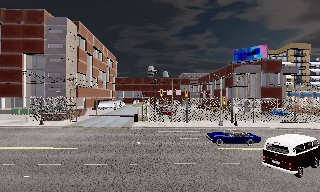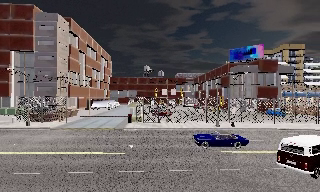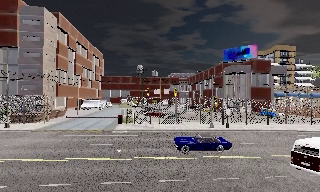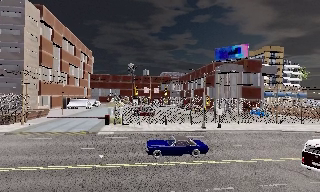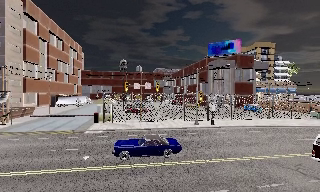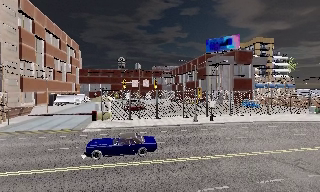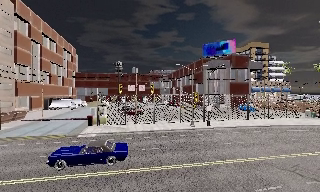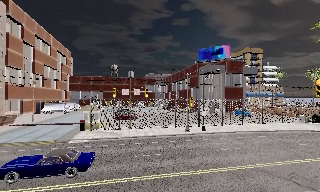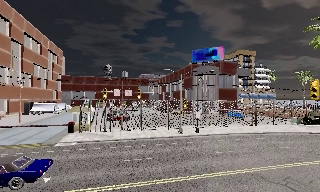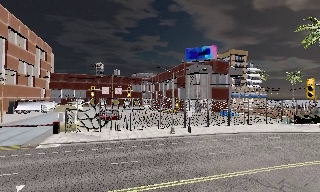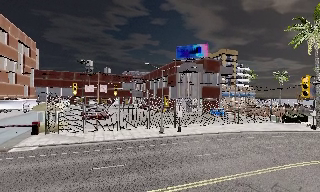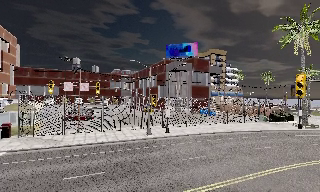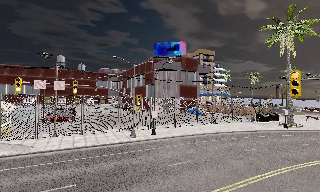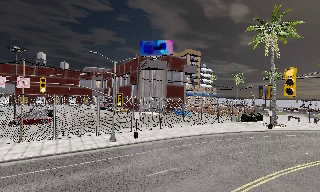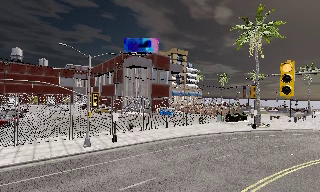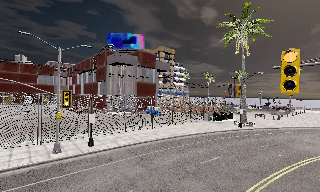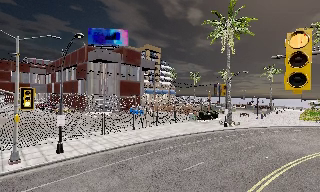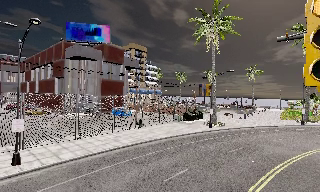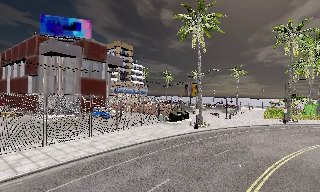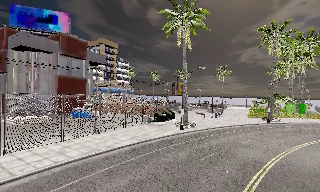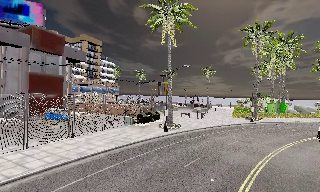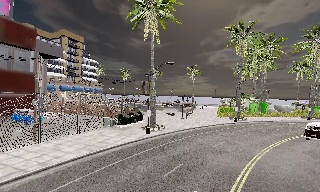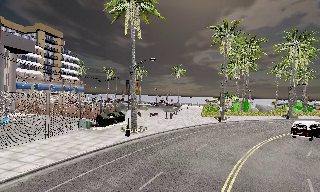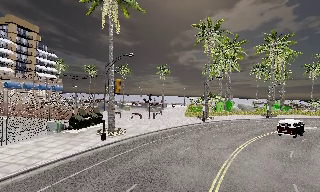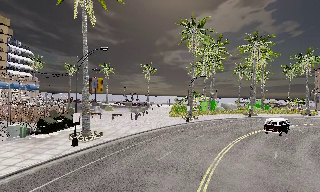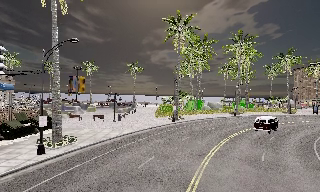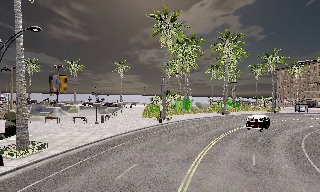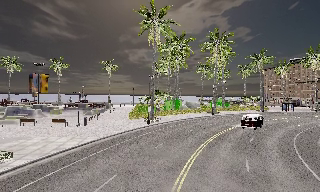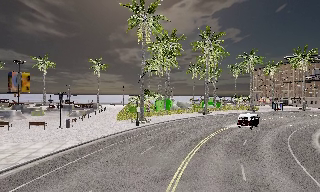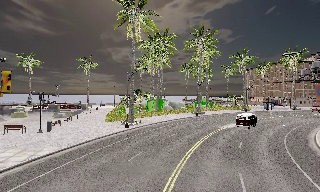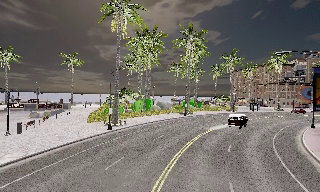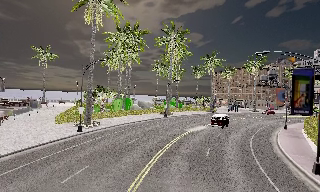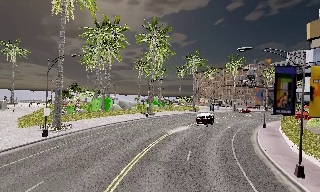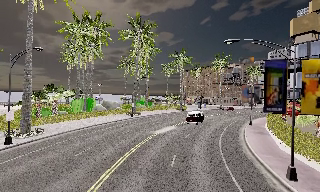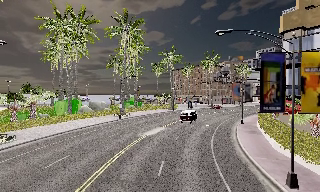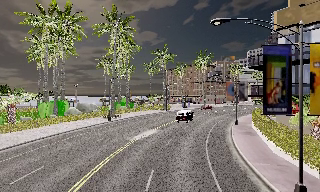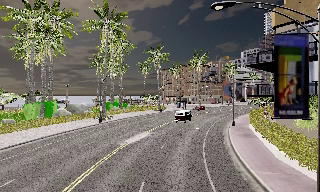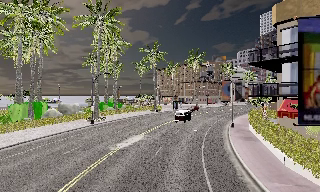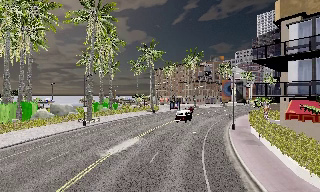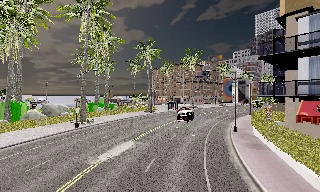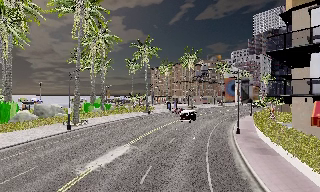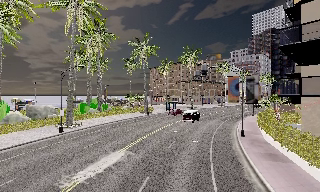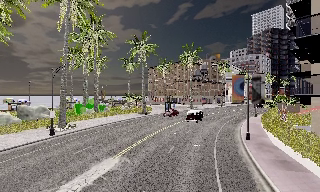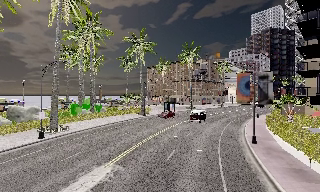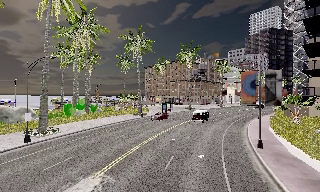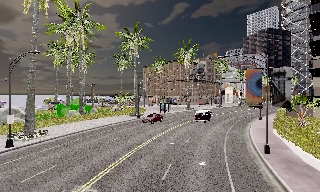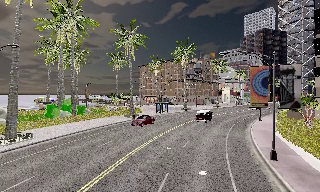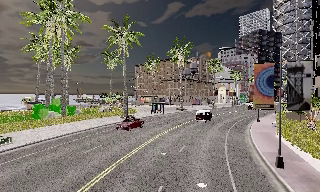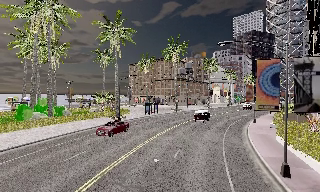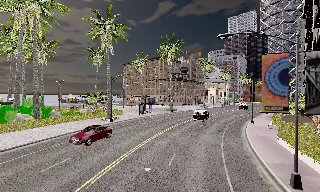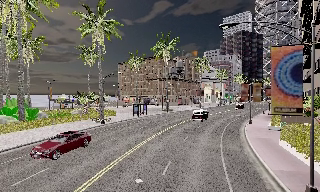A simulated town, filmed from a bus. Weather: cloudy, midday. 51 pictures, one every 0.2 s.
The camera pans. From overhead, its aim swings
clockwise.
The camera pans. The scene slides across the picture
to the left.
0.0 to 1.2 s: The camera swings to its right by about 10 degrees, and the scene slides to the left. It travels forward, about 5 m, so what stands in front looms larger. It loses speed.
1.2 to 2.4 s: The scene slides to the left, as the camera pans about 15 degrees to its right. It travels forward, about 5 m, so what stands in front looms larger. It gains speed.
2.4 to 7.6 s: The camera pans to its right, which is clockwise from overhead, by about 105 degrees. It travels forward, about 35 m.
7.6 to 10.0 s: The camera swings to its right by about 10 degrees, and the scene slides to the left. It travels forward, about 16 m, so what stands in front looms larger.
The film runs forward here.
